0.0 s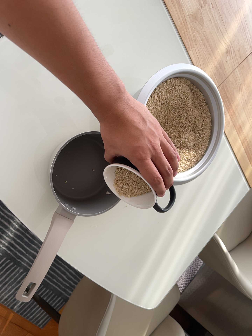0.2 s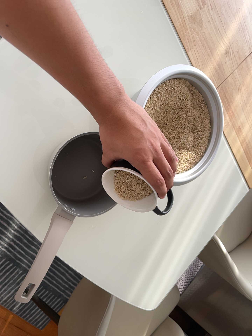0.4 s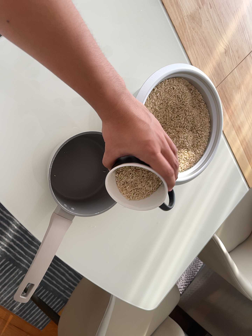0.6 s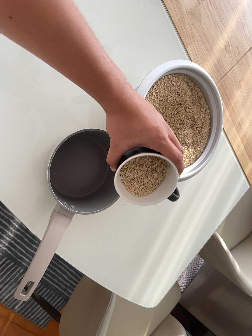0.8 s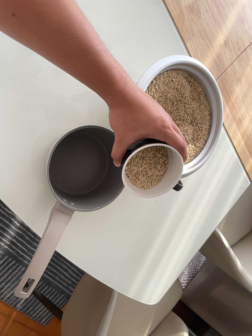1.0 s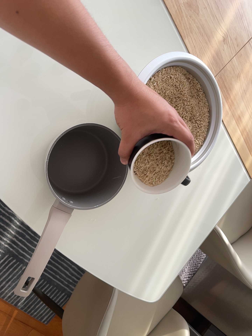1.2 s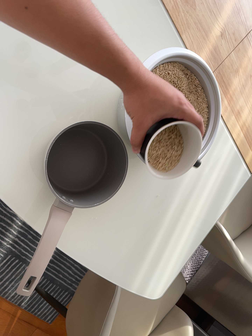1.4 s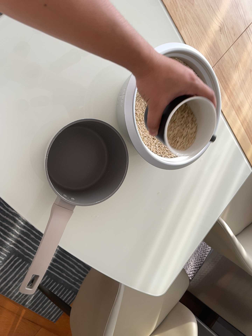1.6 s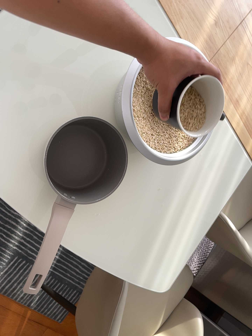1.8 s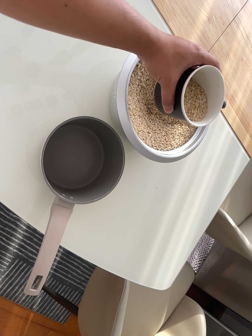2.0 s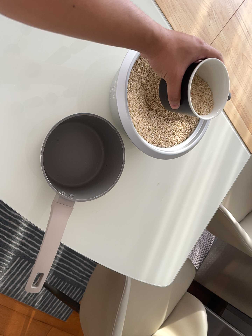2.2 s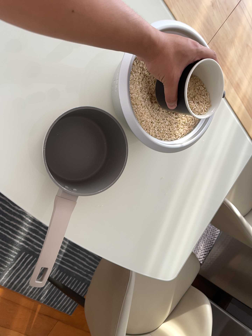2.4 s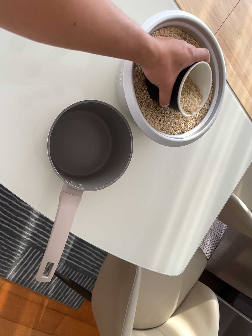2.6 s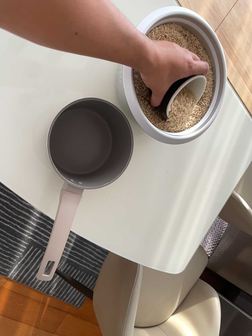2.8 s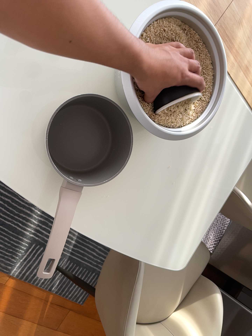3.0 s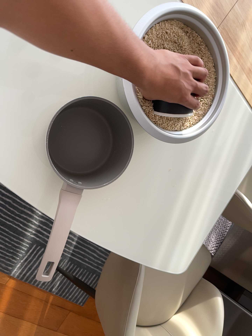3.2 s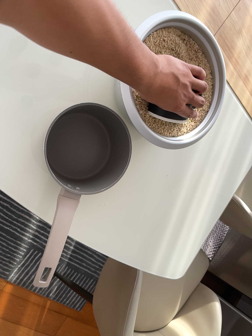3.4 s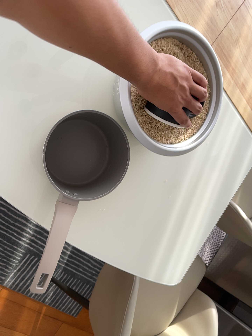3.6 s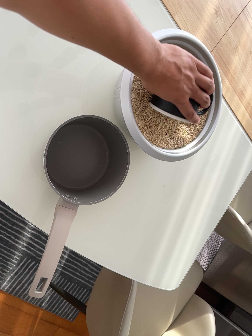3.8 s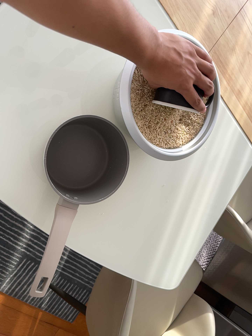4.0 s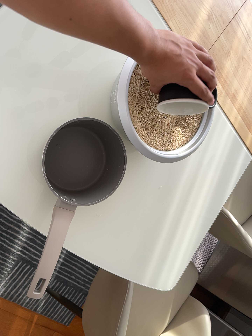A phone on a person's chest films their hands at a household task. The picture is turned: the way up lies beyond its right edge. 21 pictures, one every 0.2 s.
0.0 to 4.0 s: The camera rolls about its line of sight by about 10 degrees, and the scene rotates counterclockwise.
The film runs backward here.
